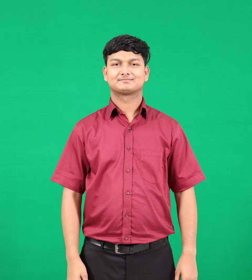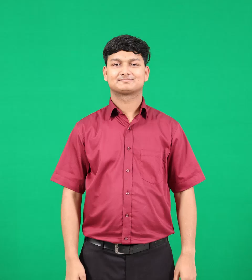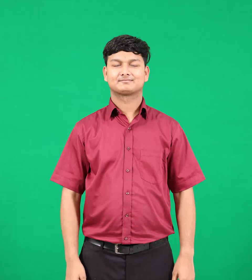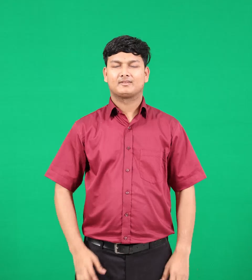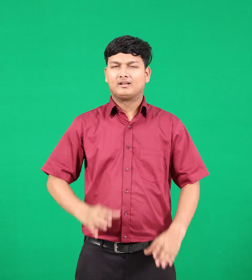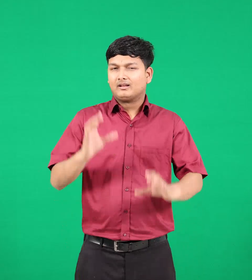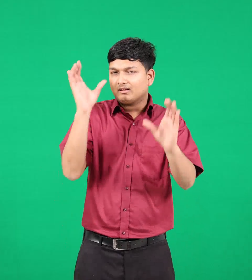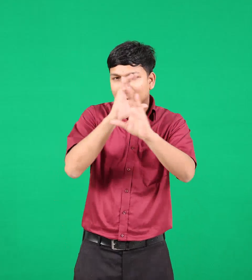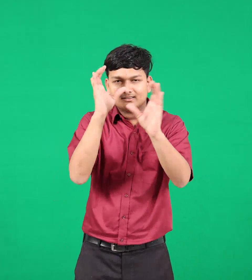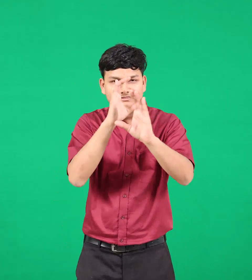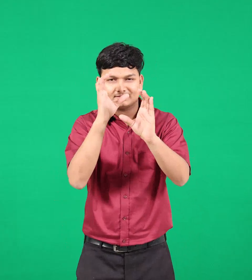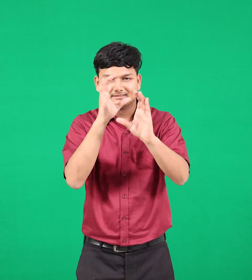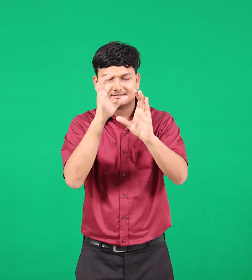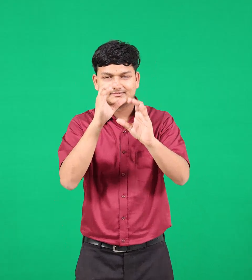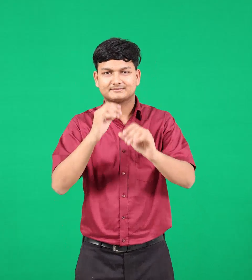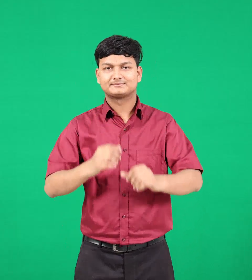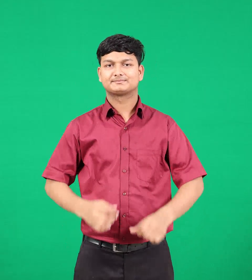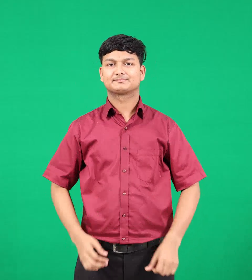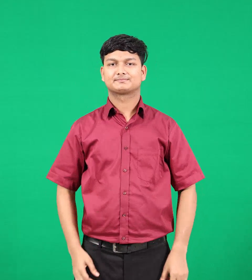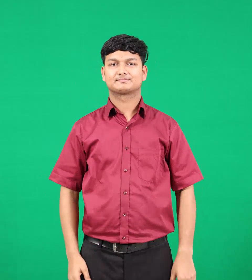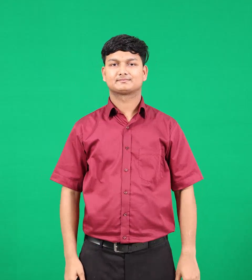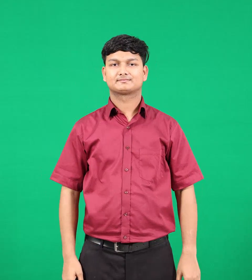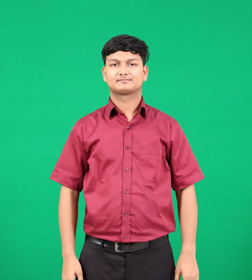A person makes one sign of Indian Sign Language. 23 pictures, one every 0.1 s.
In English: confuse
